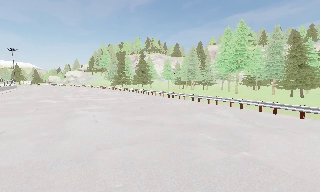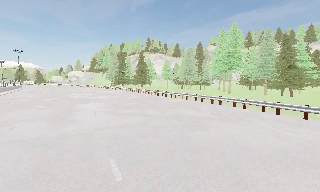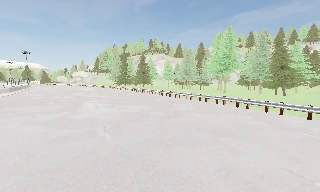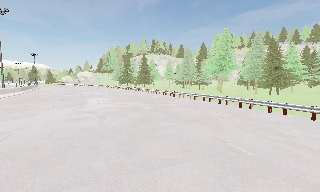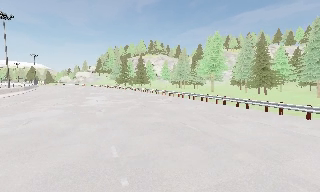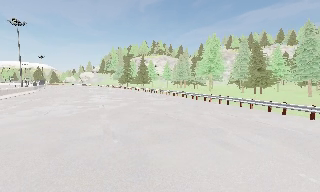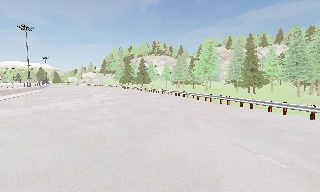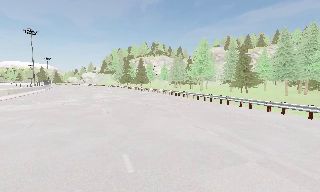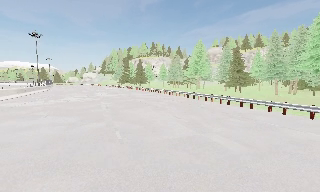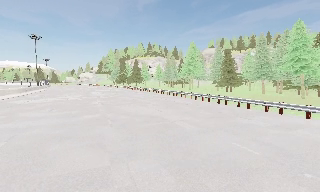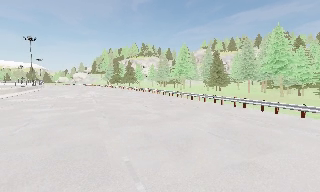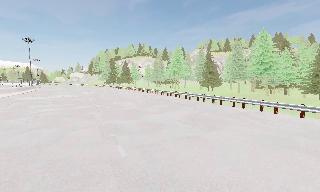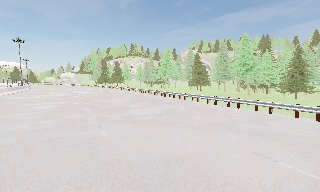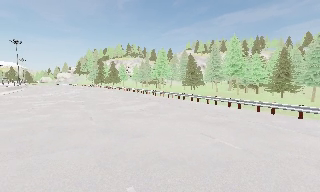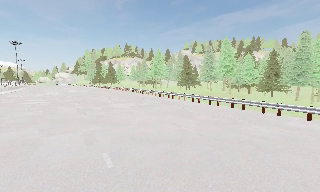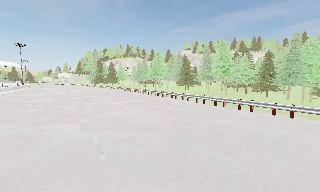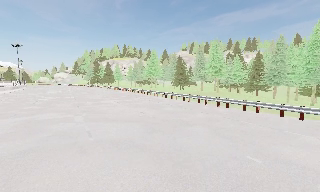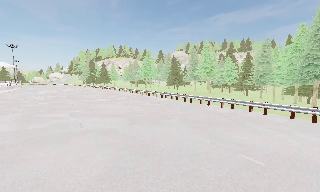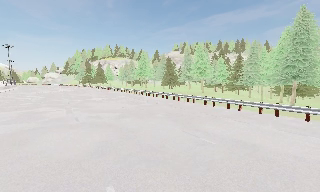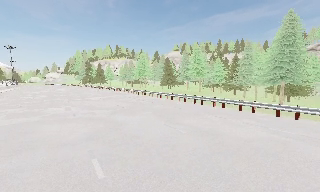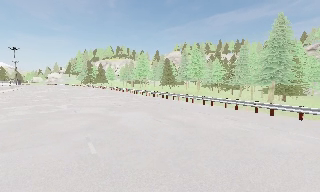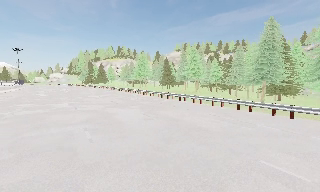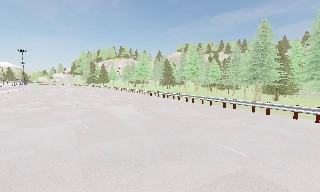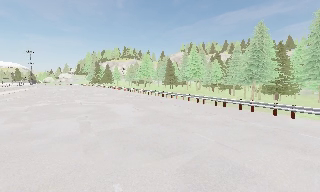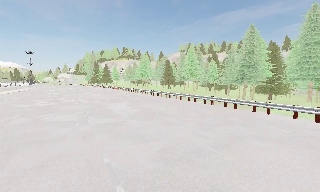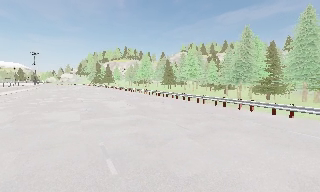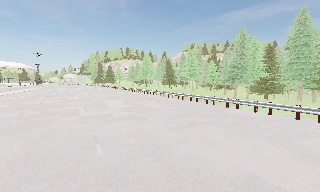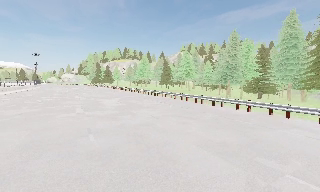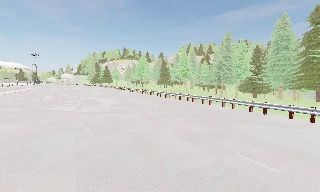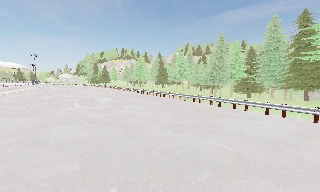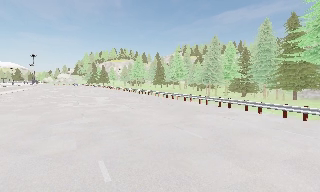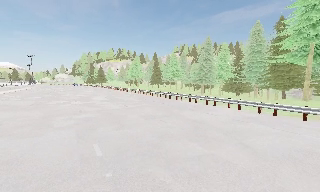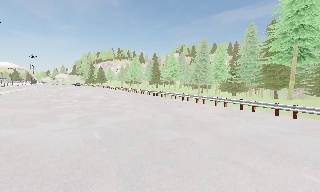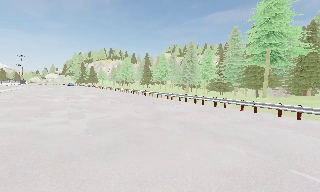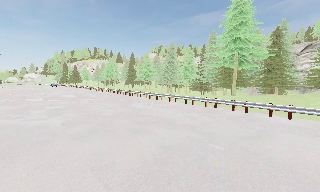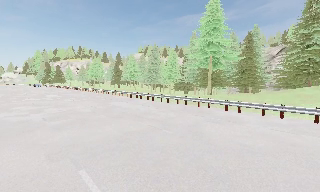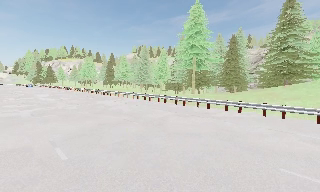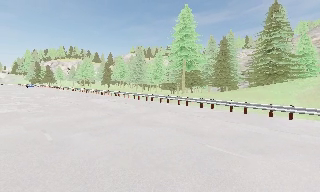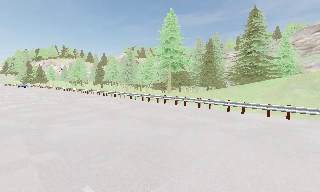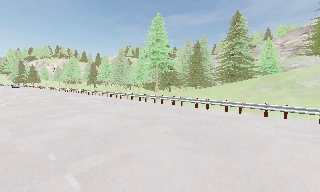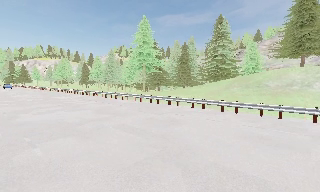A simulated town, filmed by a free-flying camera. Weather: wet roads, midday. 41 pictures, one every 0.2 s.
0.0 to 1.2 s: The camera travels backward and to its right, about 14 m, so what stands in front gets smaller.
1.2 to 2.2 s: The camera travels backward, about 11 m, so what stands in front gets smaller.
2.2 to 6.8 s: The camera swings to its right by about 10 degrees, and the scene slides to the left. It travels backward and to its right, about 35 m, so what stands in front gets smaller.
6.8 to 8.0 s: The camera swings to its right by about 10 degrees, and the scene slides to the left. It travels backward and to its right, about 12 m, so what stands in front gets smaller.
The film runs backward here.
